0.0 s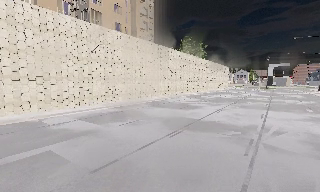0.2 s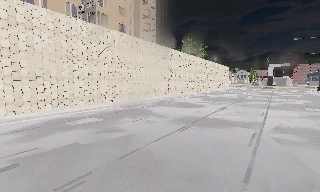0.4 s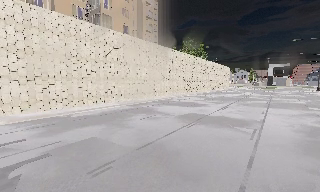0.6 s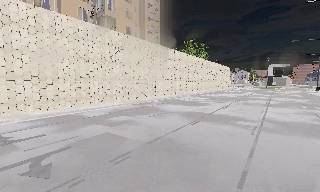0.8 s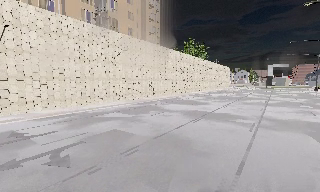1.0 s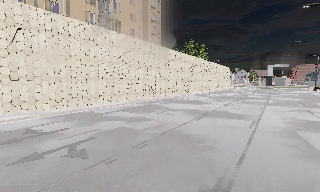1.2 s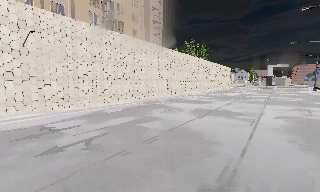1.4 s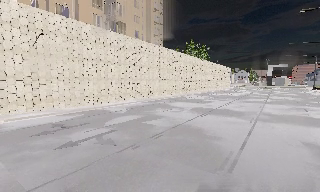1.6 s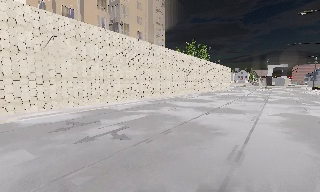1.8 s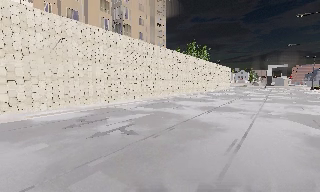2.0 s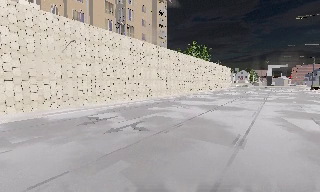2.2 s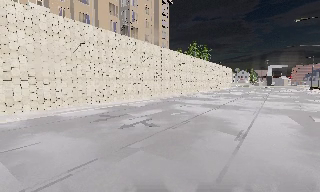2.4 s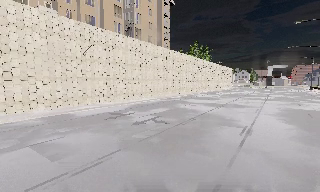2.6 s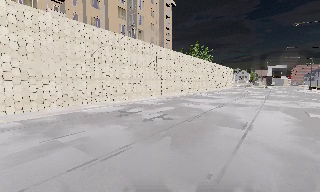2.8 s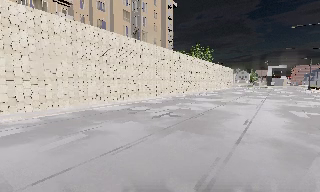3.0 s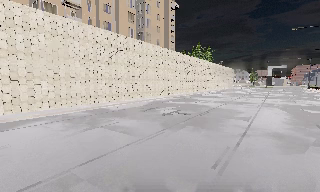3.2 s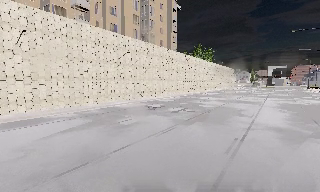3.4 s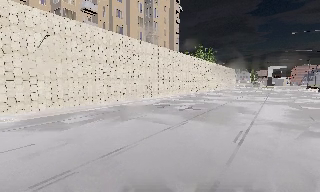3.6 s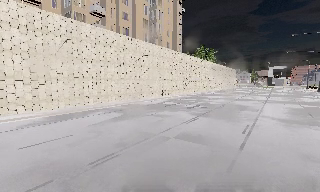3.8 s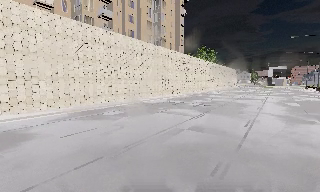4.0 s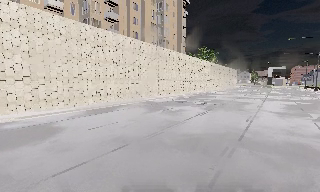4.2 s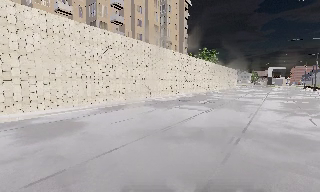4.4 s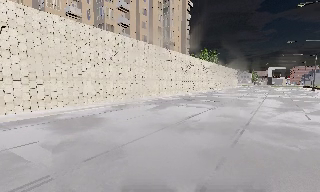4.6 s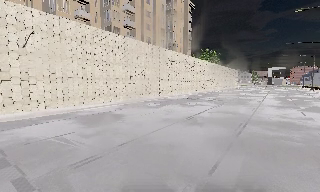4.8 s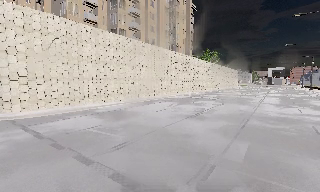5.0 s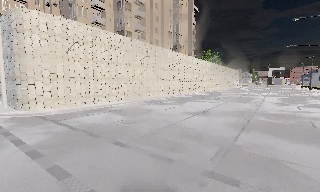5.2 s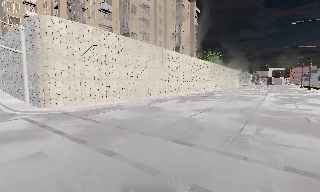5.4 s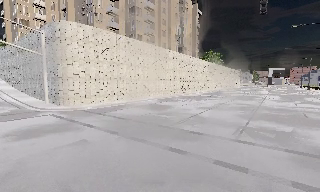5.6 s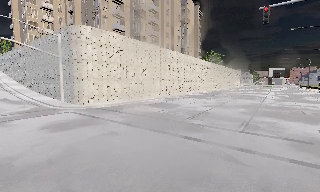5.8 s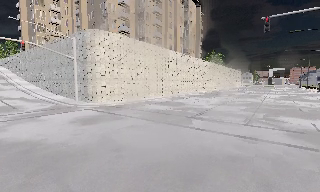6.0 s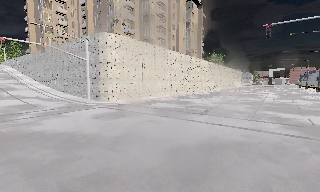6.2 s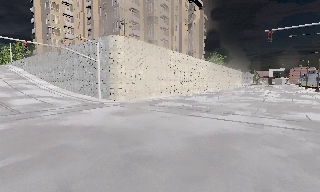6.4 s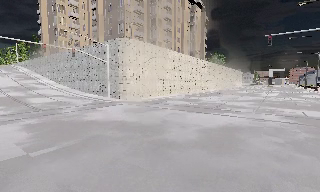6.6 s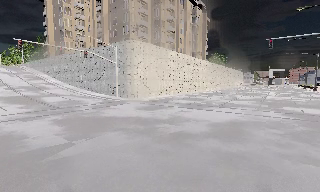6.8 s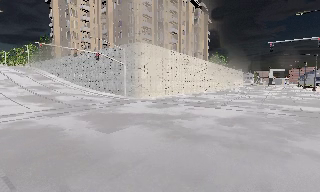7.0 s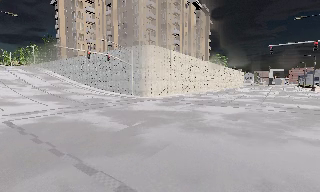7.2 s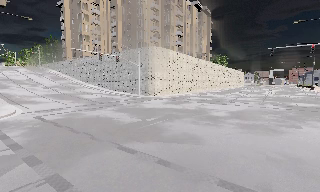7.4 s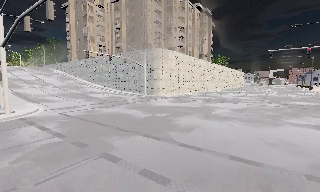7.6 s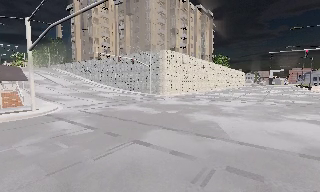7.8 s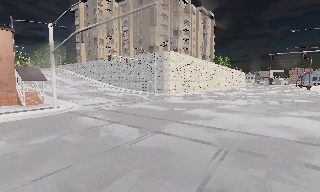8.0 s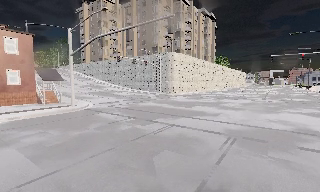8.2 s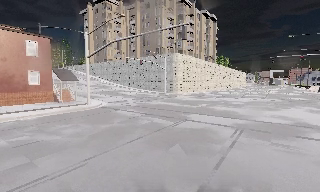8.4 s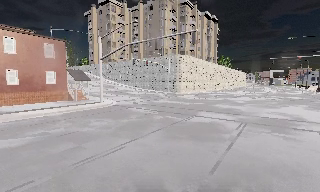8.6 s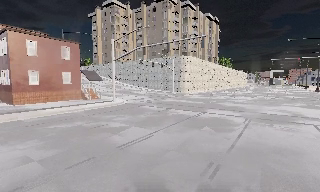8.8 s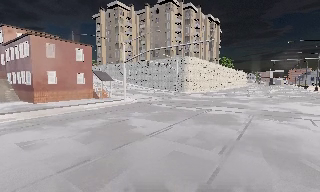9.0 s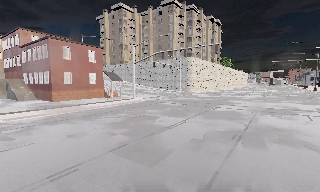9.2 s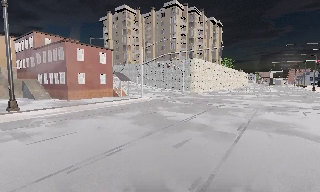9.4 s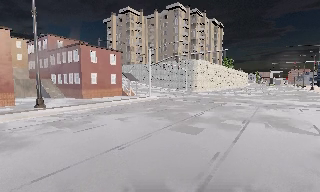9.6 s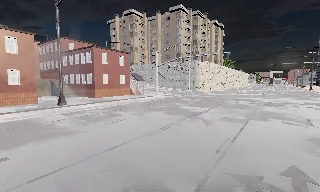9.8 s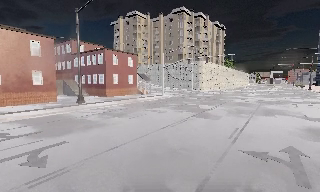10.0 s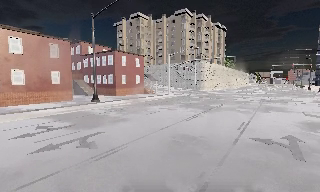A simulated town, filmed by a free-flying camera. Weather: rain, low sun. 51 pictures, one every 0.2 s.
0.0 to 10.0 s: The camera travels backward and to its left, about 70 m, so what stands in front gets smaller. It gains speed.
The film runs backward here.
